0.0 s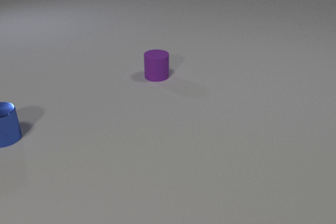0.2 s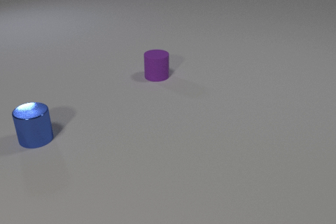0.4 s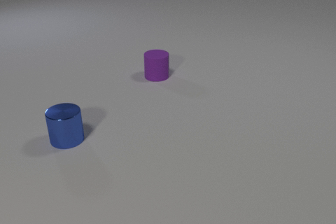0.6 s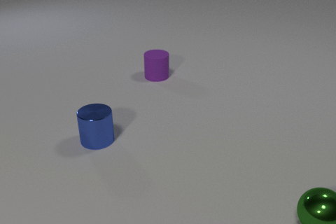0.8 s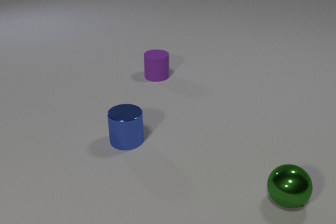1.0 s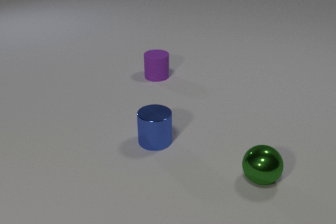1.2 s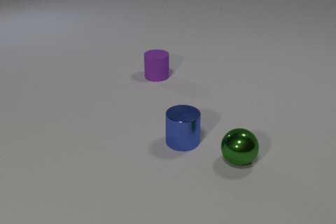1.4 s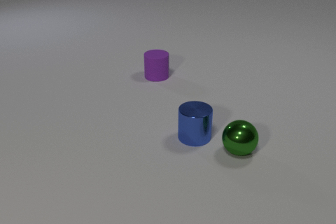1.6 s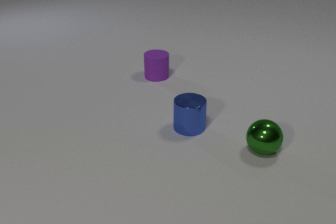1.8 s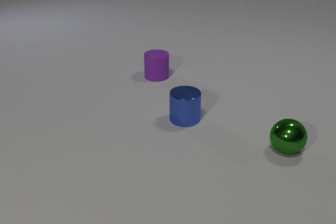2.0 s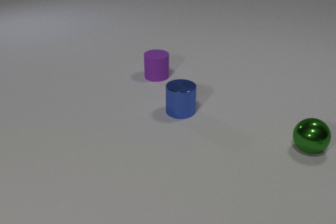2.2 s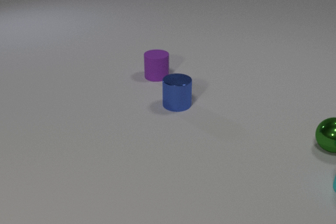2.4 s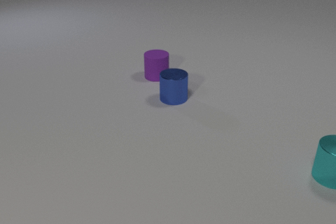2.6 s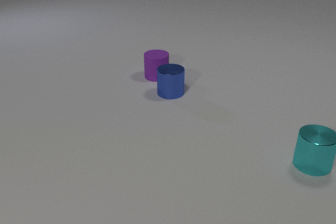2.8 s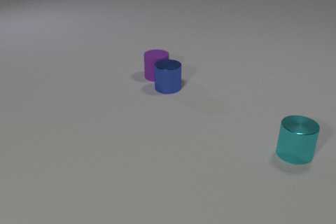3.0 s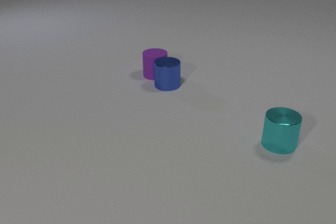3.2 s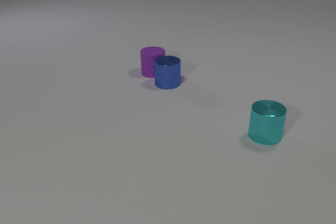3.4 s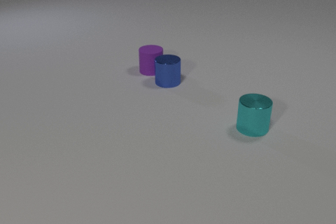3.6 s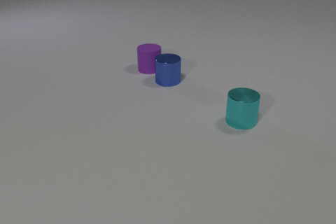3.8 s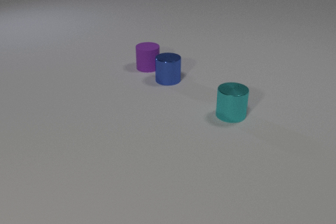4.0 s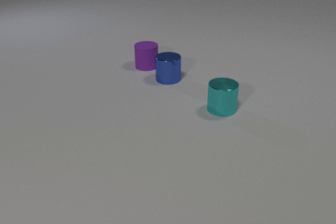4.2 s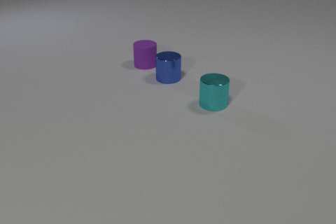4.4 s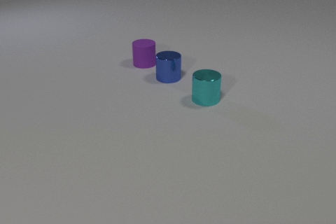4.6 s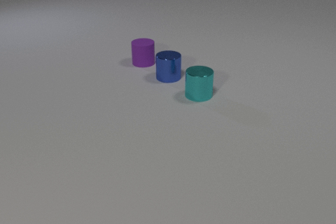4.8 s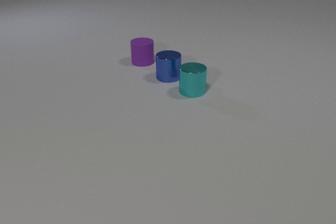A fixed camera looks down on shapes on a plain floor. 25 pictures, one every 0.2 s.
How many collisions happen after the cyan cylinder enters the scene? 1.
What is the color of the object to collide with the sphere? blue.
How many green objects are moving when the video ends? 0.
0.0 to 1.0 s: The green metal sphere comes in at the right edge, rolls to the left and away from the camera. The blue metal cylinder slides to the right.
1.0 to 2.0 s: The green metal sphere rolls away from the camera and to the right. The blue metal cylinder slides away from the camera and to the right. The green metal sphere and the blue metal cylinder collide.
2.0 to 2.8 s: The green metal sphere rolls to the right and away from the camera, leaves at the right edge. The blue metal cylinder slides away from the camera. The cyan metal cylinder comes in at the right edge, slides to the left and away from the camera.
2.8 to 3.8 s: The blue metal cylinder slides away from the camera. The purple rubber cylinder slides away from the camera and to the left. The cyan metal cylinder slides to the left and away from the camera. The blue metal cylinder and the purple rubber cylinder collide.
3.8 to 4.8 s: The blue metal cylinder slides away from the camera. The purple rubber cylinder slides away from the camera. The cyan metal cylinder slides away from the camera and to the left.
